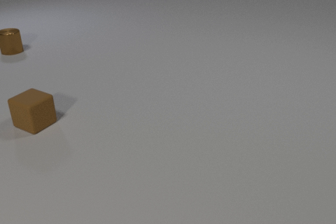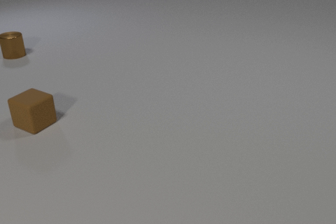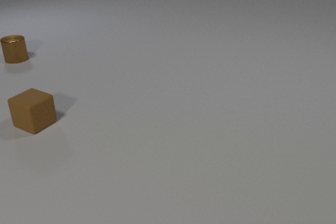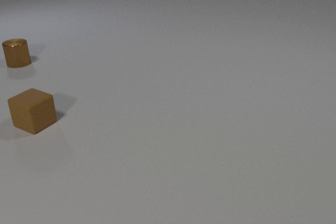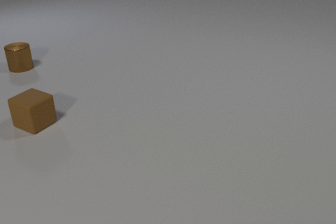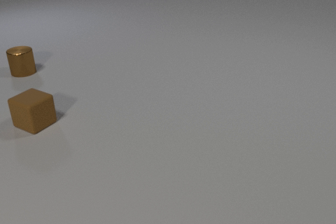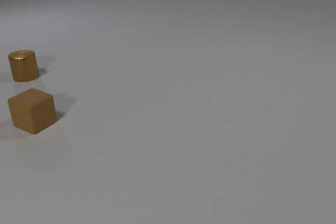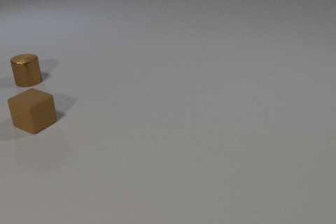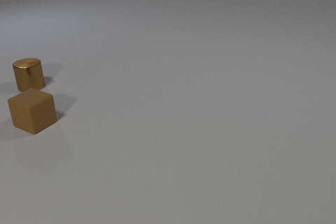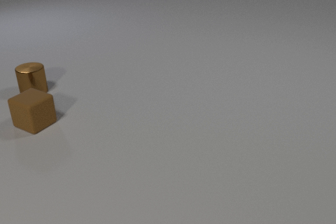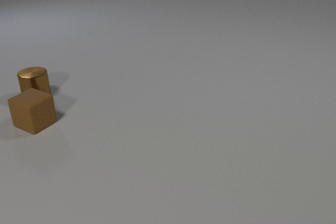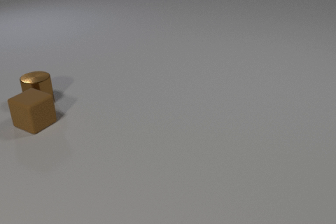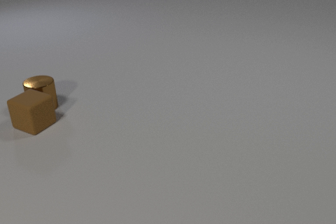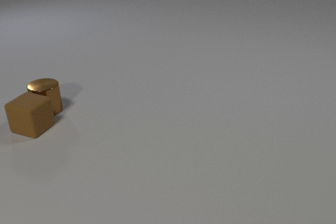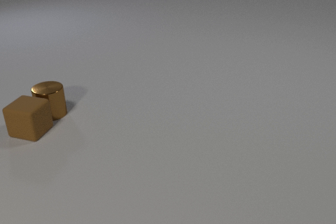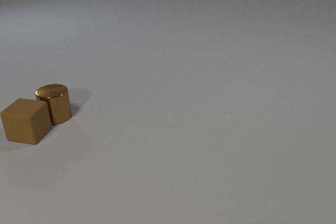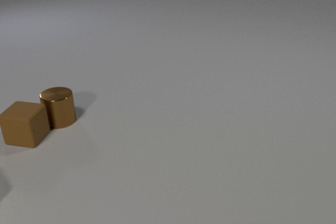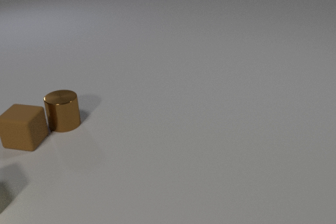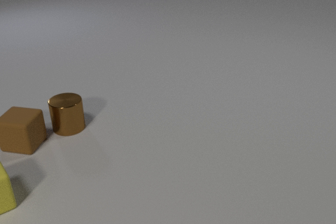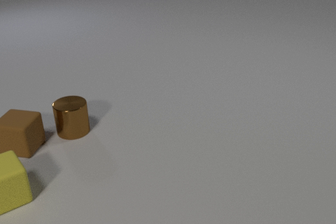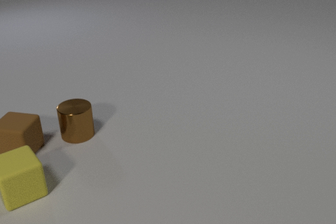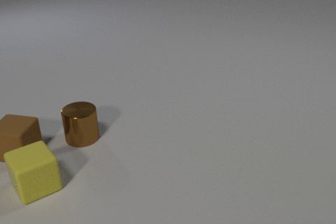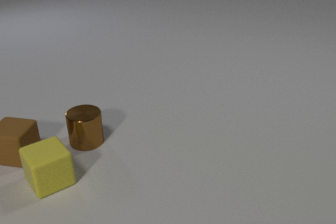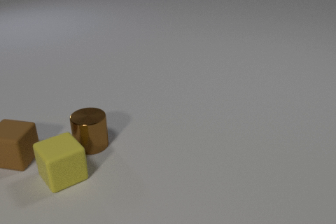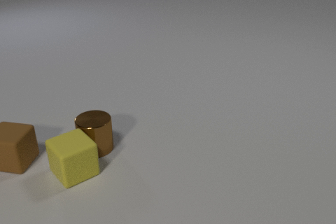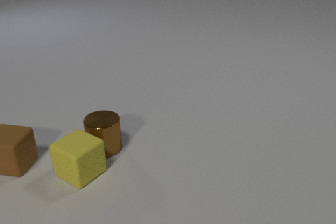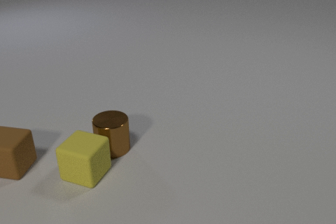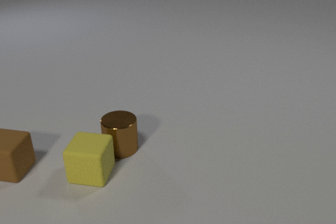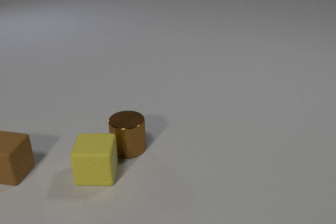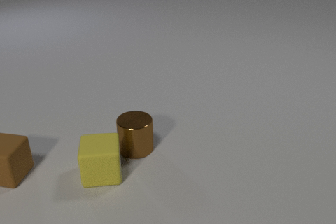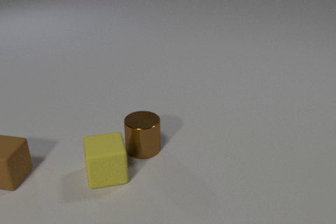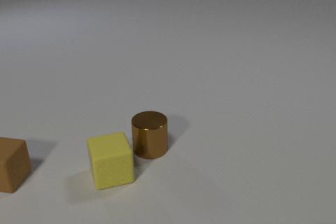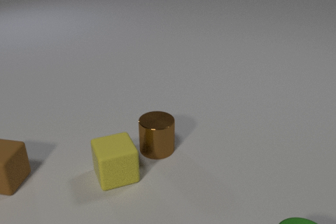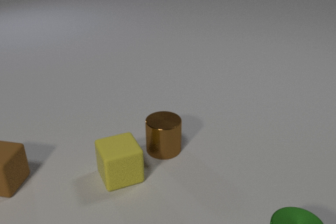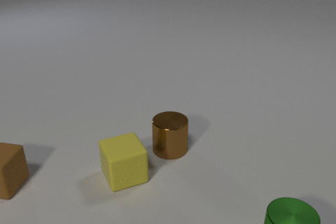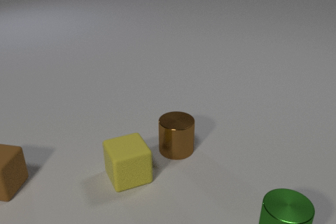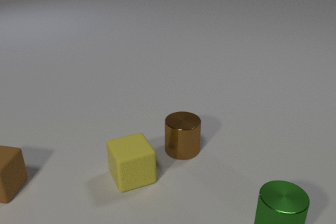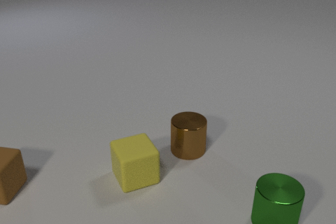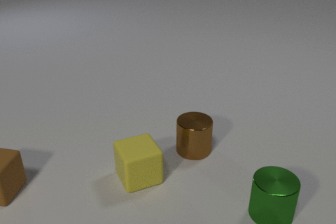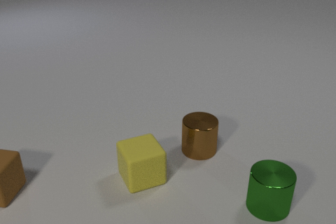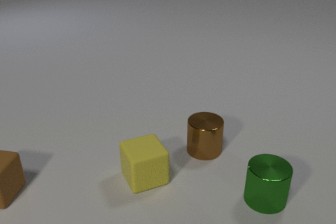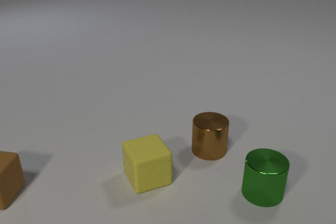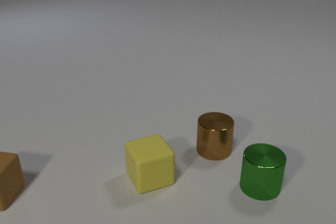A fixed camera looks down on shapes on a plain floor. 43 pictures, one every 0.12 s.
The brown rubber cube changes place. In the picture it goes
toward the camera.
The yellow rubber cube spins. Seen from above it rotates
counterclockwise.
0.00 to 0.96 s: The brown metal cylinder slides toward the camera.
0.96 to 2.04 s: The brown metal cylinder slides toward the camera. The brown rubber cube slides toward the camera. The brown metal cylinder and the brown rubber cube collide.
2.04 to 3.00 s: The brown metal cylinder slides toward the camera and to the right. The brown rubber cube slides toward the camera. The yellow rubber cube comes in at the left edge, slides to the right. The brown metal cylinder and the yellow rubber cube collide.
3.00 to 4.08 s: The brown metal cylinder slides to the right. The brown rubber cube slides toward the camera. The yellow rubber cube slides to the right, spins so that its near face slides to the right, counterclockwise seen from above. The green metal cylinder comes in at the bottom edge, slides away from the camera and to the left.
4.08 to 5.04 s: The brown metal cylinder slides to the right. The brown rubber cube slides toward the camera. The yellow rubber cube slides to the right. The green metal cylinder slides away from the camera.
What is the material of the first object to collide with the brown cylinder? rubber.
How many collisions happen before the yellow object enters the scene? 1.
Are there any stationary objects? no.
